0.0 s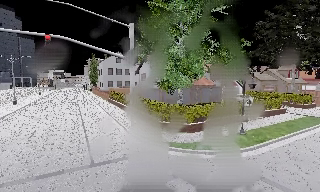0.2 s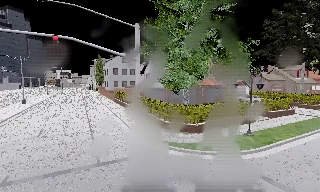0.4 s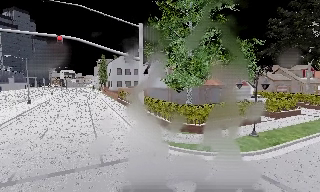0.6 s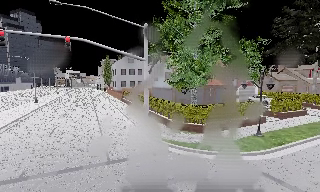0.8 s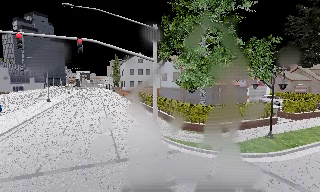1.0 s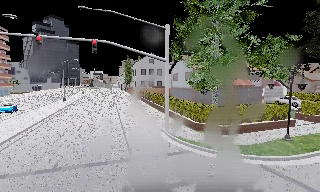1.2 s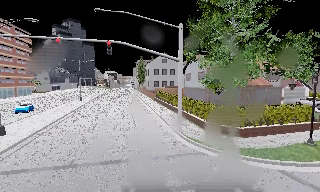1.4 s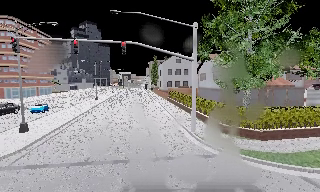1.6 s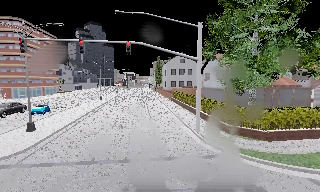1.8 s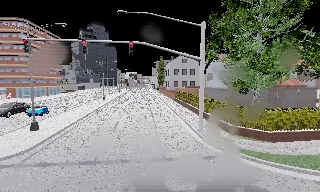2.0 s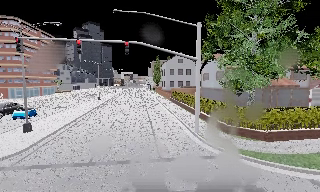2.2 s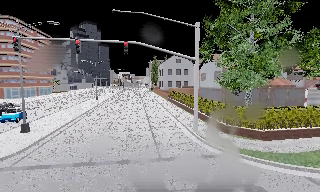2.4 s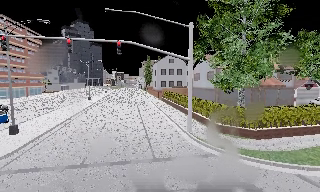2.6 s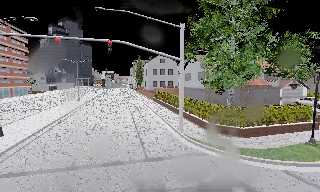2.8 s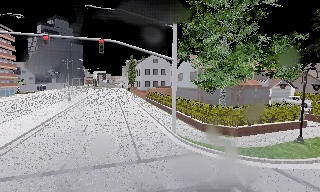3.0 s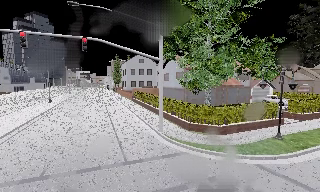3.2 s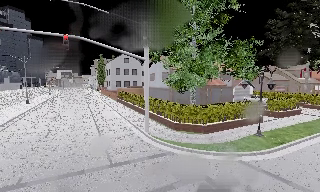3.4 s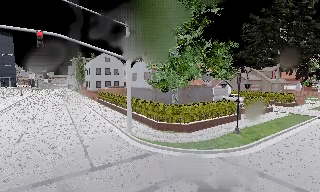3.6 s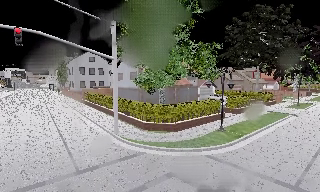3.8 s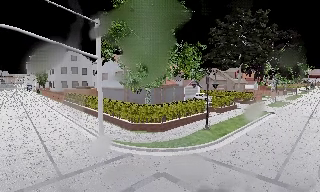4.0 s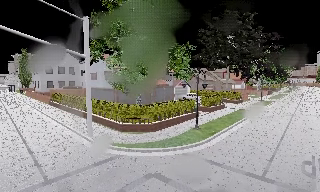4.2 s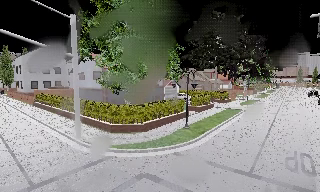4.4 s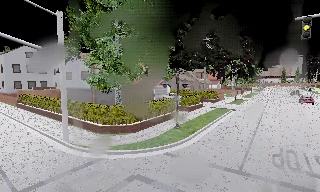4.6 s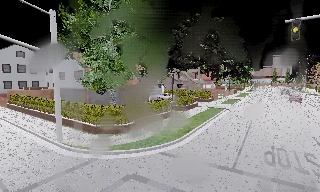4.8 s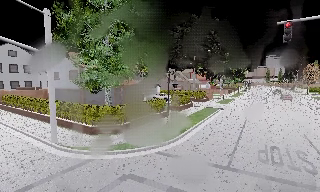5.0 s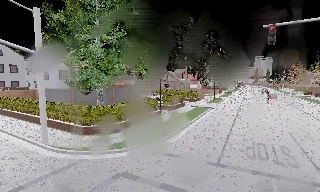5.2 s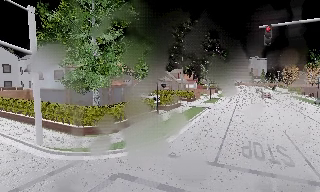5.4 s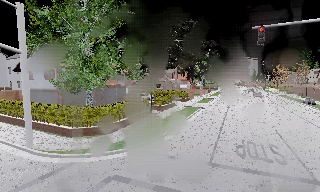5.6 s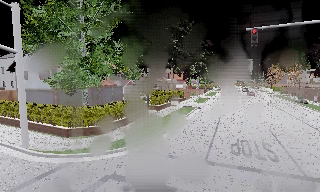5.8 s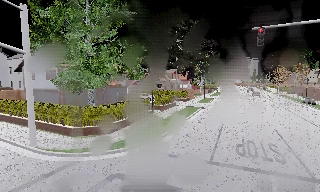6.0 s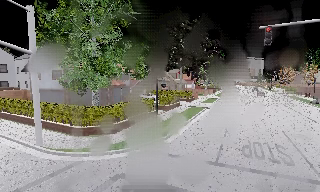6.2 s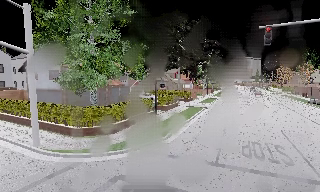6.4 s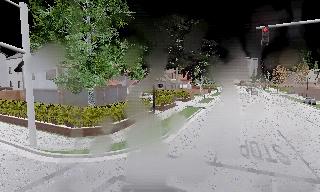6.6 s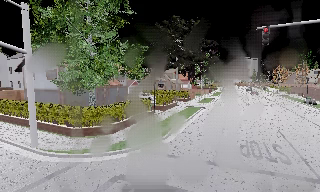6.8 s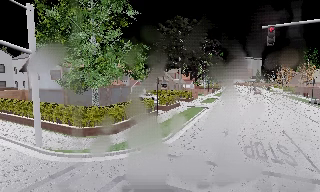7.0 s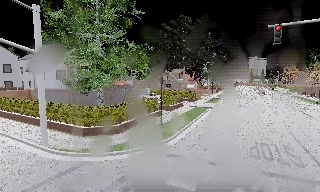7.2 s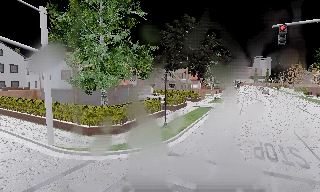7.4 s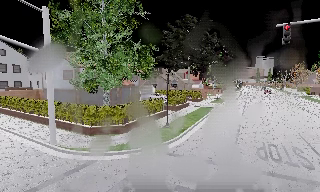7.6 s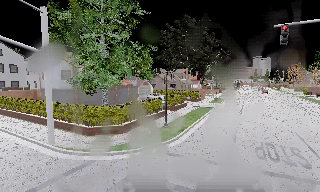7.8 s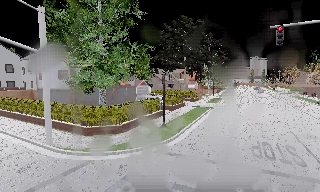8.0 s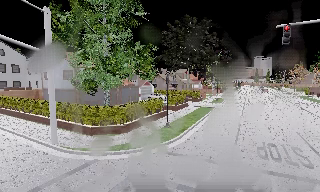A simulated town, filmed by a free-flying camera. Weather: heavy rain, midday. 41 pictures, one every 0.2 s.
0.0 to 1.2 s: The camera swings to its left by about 15 degrees, and the scene slides to the right.
1.2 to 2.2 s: The camera shifts only a little, or ends up much as it began.
2.2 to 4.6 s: The camera swings to its right by about 45 degrees, and the scene slides to the left.
4.6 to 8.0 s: The camera travels to its left, about 0.5 m.
The film runs forward here.
